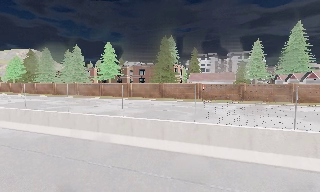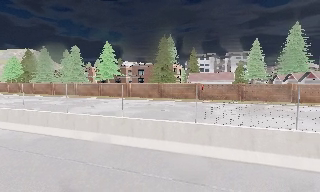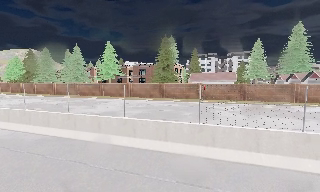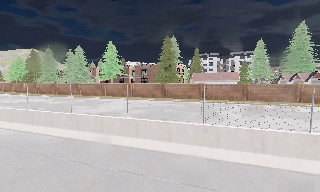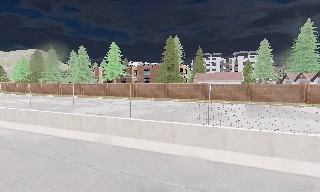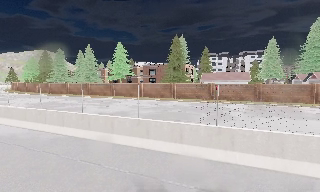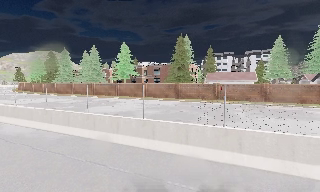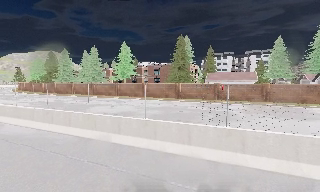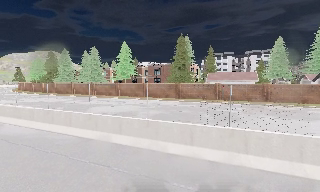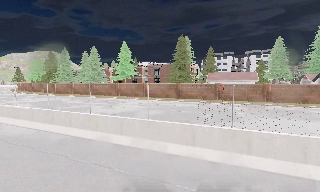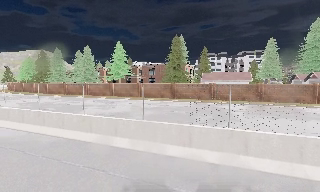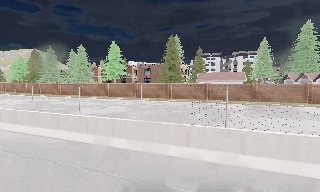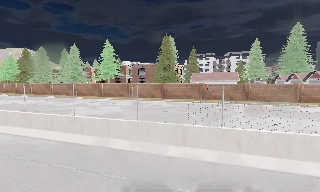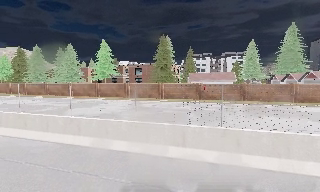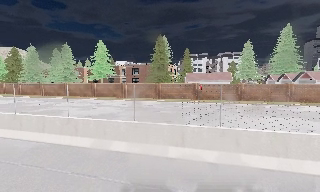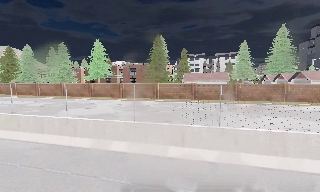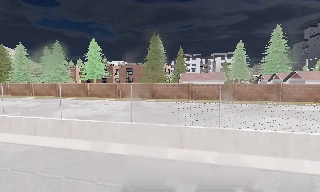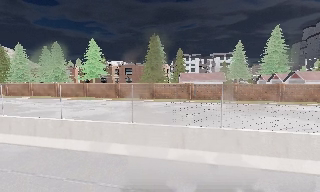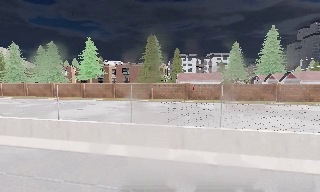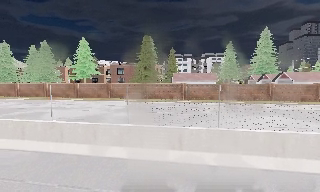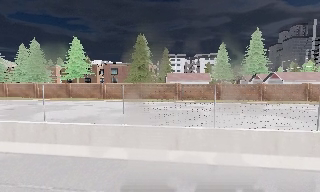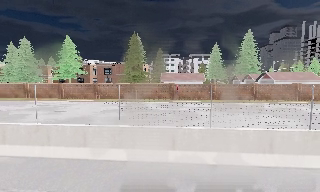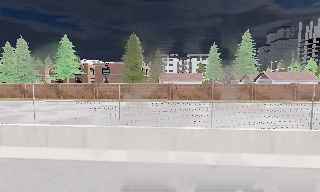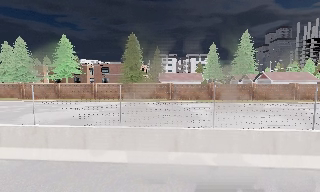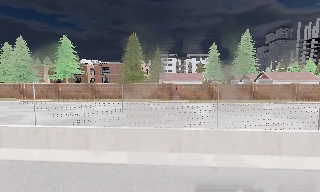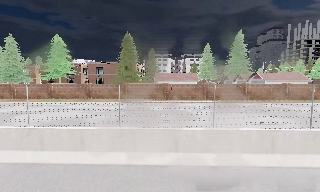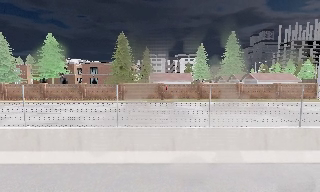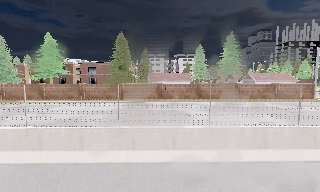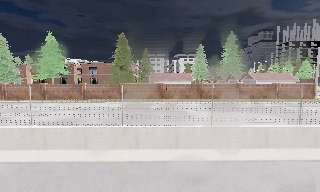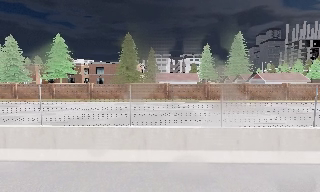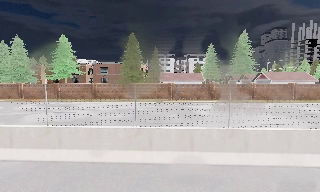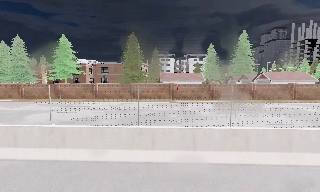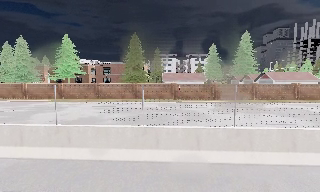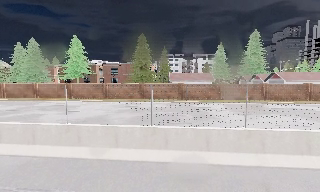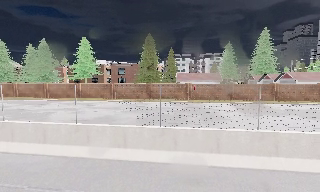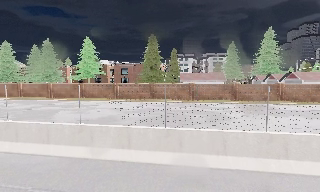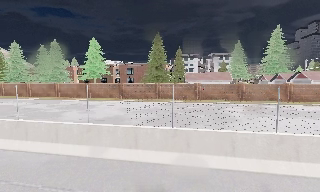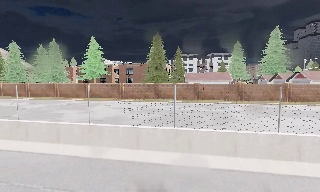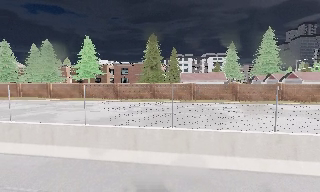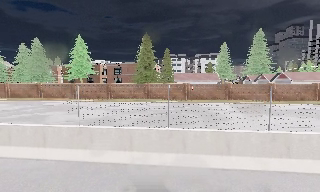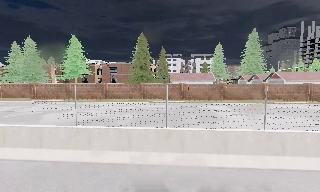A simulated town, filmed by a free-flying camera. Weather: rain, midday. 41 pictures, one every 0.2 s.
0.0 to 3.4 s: The camera travels to its left and forward, about 1.5 m.
3.4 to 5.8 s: The camera pans to its right, which is clockwise from overhead, by about 10 degrees. It travels to its left, about 1 m.
5.8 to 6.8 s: The camera shifts only a little, or ends up much as it began.
6.8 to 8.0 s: The camera travels to its left, about 0.5 m.
The film runs backward here.
